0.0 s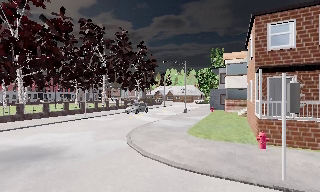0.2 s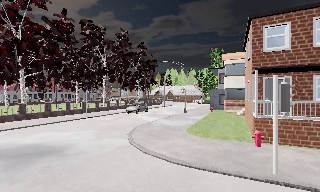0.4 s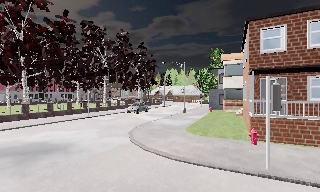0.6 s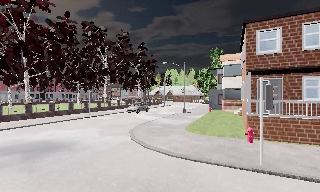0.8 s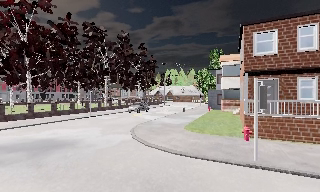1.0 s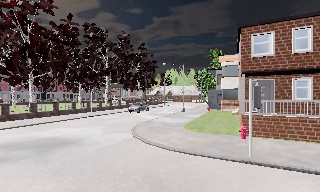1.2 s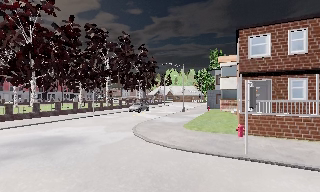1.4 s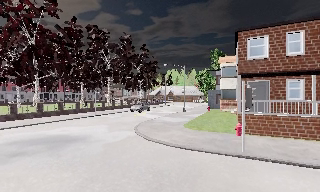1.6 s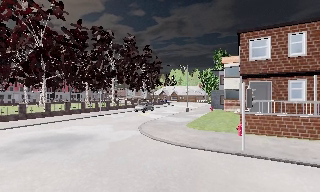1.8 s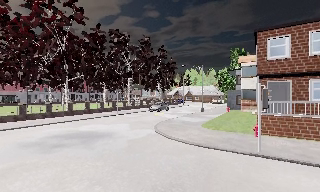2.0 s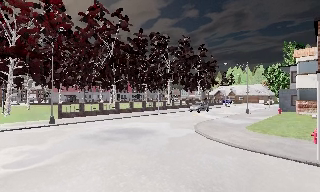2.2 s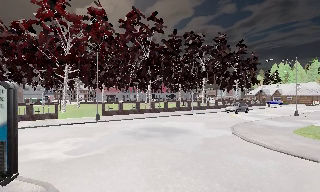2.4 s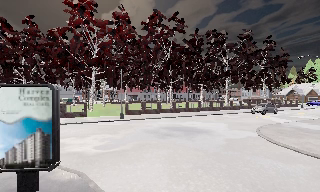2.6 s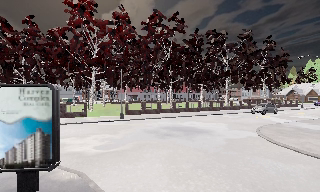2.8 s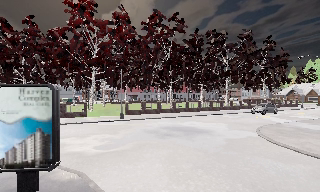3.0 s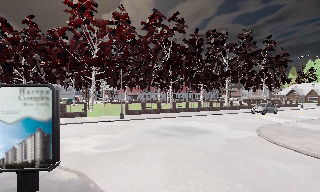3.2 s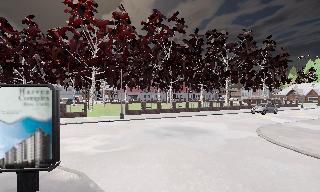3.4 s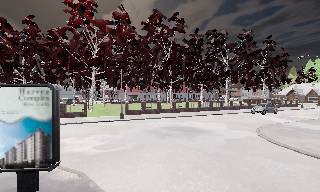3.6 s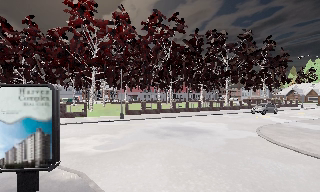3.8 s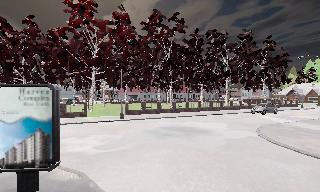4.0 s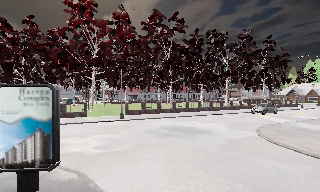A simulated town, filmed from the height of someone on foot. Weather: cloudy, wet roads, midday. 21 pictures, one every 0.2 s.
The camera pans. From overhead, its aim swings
counterclockwise.
The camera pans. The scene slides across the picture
to the right.
0.0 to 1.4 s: The camera travels backward, about 2.5 m, so what stands in front gets smaller.
1.4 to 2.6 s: The camera pans to its left, which is counterclockwise from overhead, by about 40 degrees. It travels backward, about 1.5 m. It loses speed.
2.6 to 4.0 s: The camera keeps its place and its aim.
The film runs backward here.
